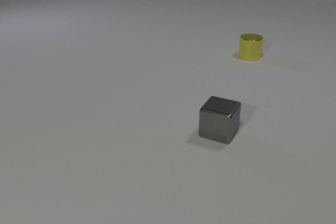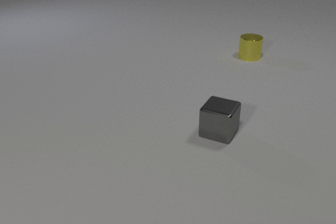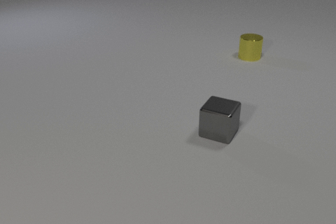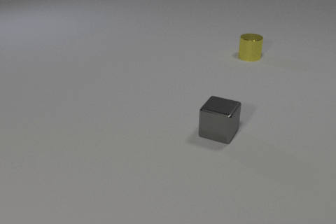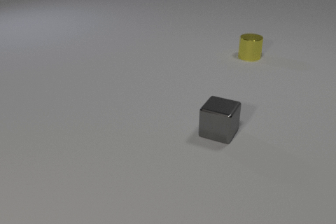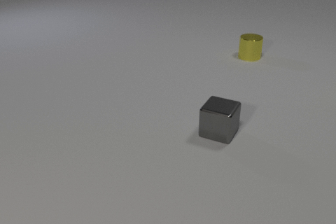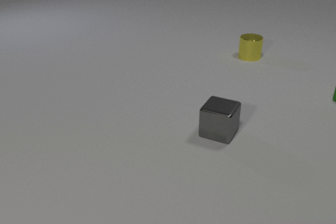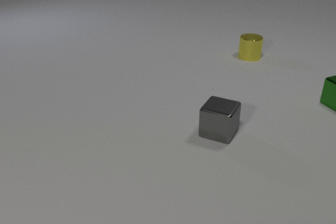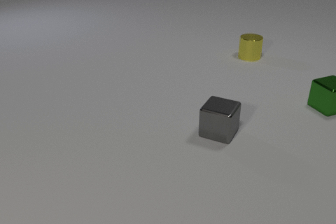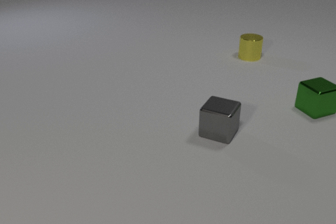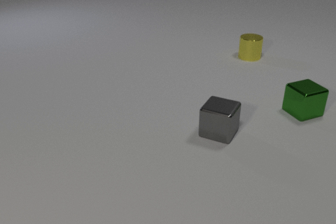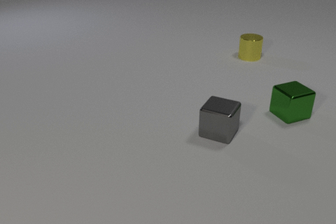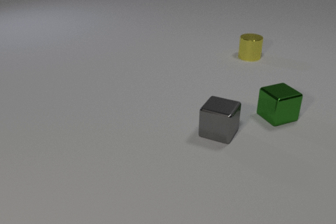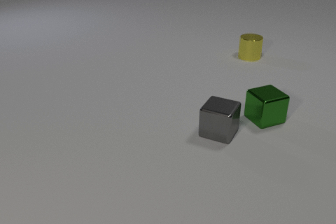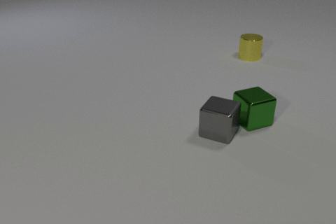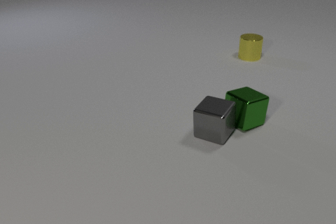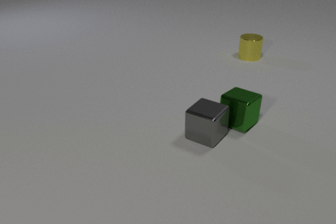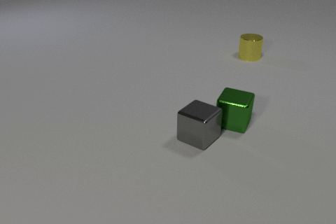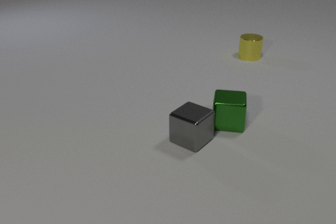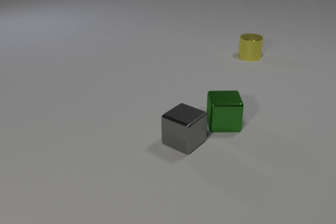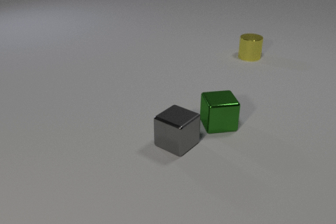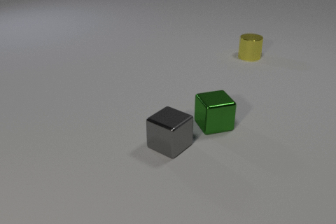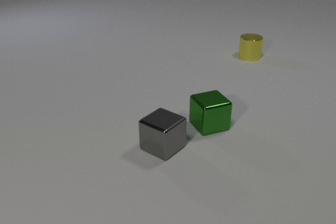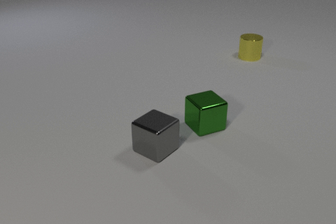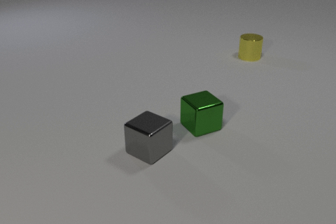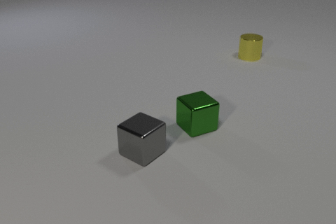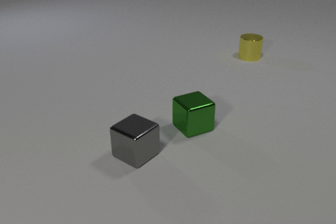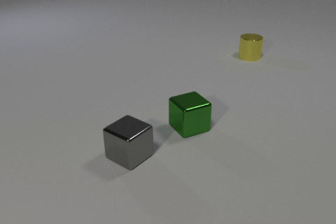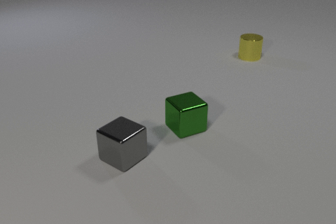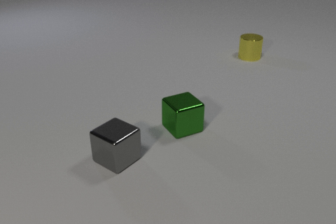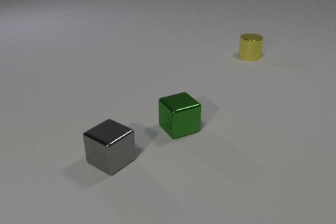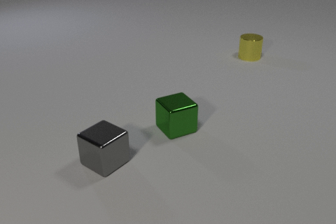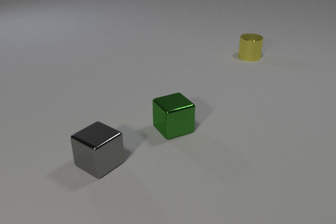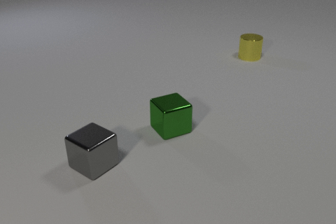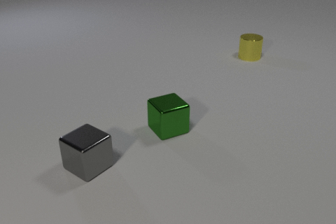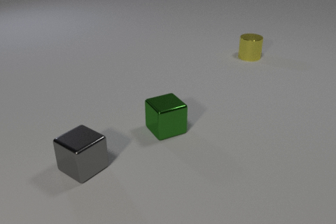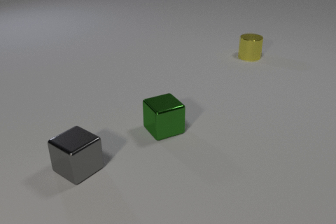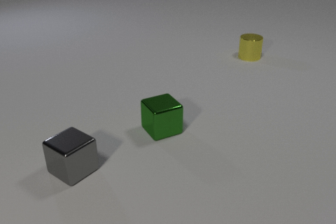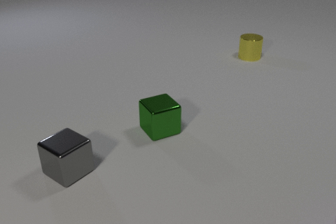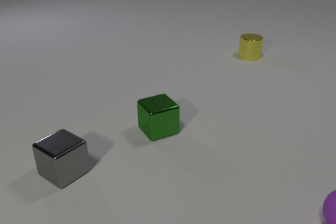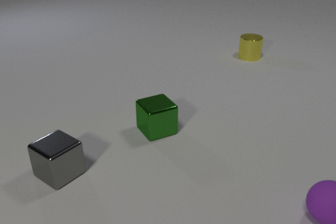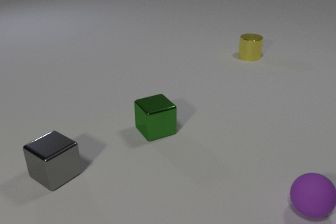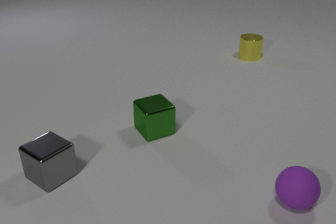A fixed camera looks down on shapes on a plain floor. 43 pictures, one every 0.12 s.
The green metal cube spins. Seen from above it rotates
counterclockwise.
The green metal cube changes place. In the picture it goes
to the left.
0.00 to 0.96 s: The green metal cube comes in at the right edge, slides to the left and toward the camera.
0.96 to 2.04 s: The green metal cube slides to the left and toward the camera, spins so that its near face slides to the right, counterclockwise seen from above. The gray metal cube slides to the left and toward the camera. The green metal cube and the gray metal cube collide.
2.04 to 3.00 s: The green metal cube slides to the left, spins so that its near face slides to the right, counterclockwise seen from above. The gray metal cube slides to the left and toward the camera.
3.00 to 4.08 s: The green metal cube slides to the left. The gray metal cube slides to the left.
4.08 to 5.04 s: The green metal cube slides to the left. The gray metal cube slides to the left. The purple rubber sphere comes in at the right edge, rolls to the left.
How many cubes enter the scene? 1.
Are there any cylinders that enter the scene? no.
How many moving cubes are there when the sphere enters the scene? 2.
